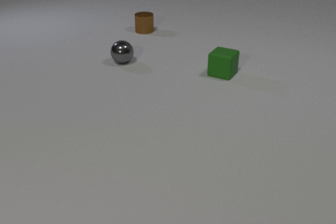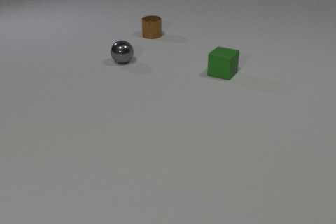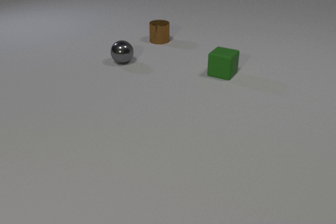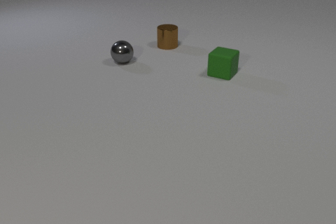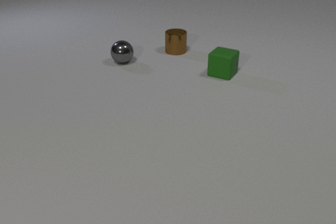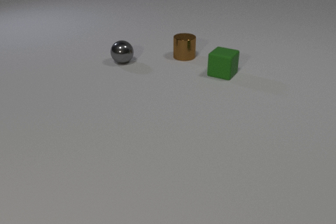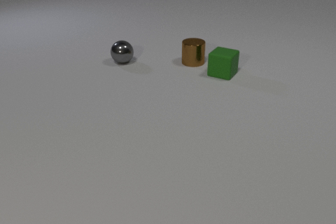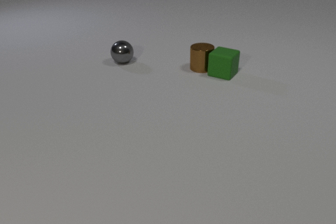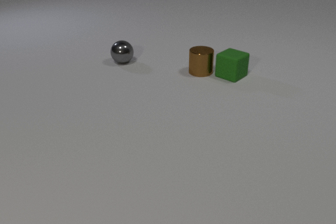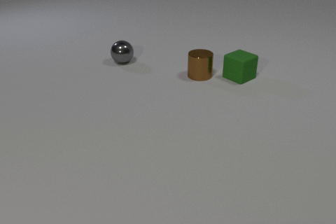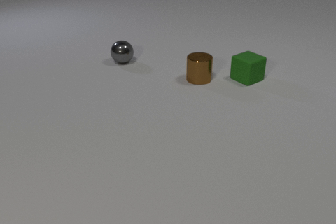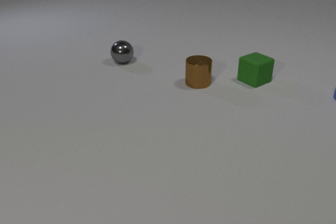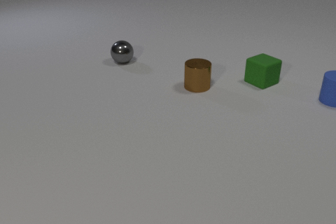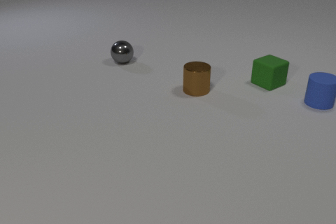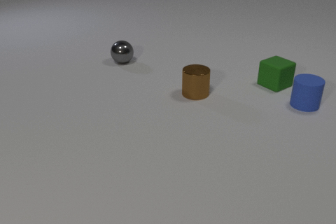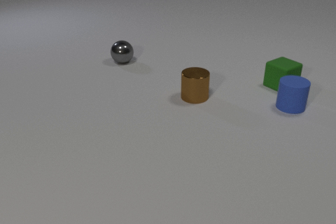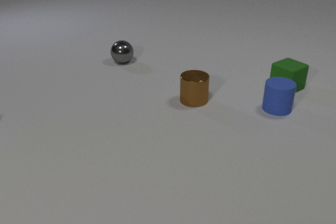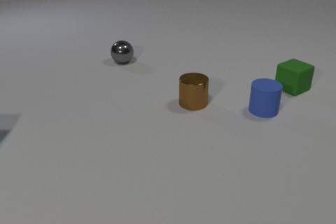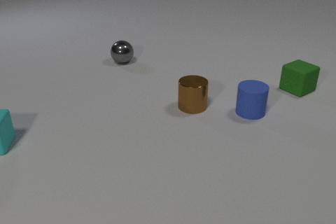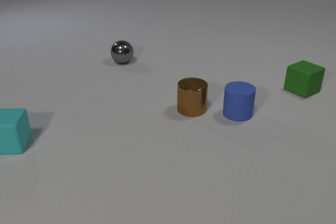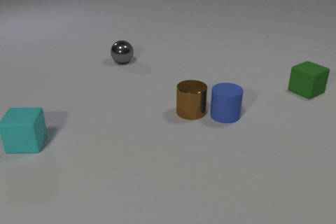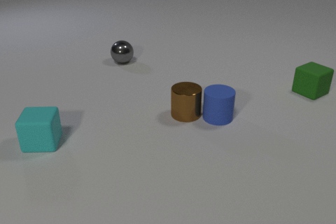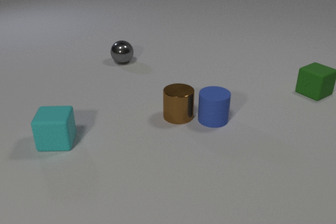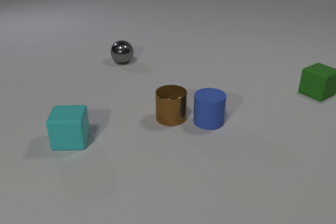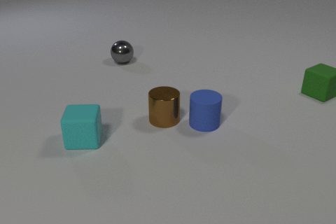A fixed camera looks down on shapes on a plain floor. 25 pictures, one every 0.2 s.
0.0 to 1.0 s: The brown metal cylinder slides toward the camera and to the right.
1.0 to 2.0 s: The brown metal cylinder slides toward the camera. The green rubber cube slides to the right, spins so that its near face slides to the left, clockwise seen from above. The brown metal cylinder and the green rubber cube collide.
2.0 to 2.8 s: The brown metal cylinder slides toward the camera. The green rubber cube slides to the right. The blue rubber cylinder comes in at the right edge, slides to the left and toward the camera.
2.8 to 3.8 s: The brown metal cylinder slides toward the camera. The green rubber cube slides to the right. The blue rubber cylinder slides to the left and toward the camera. The cyan rubber cube comes in at the left edge, slides to the right.
3.8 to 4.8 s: The brown metal cylinder slides to the left and toward the camera. The green rubber cube slides to the right. The blue rubber cylinder slides to the left and toward the camera. The cyan rubber cube slides to the right. The brown metal cylinder and the blue rubber cylinder collide.
How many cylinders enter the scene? 1.
How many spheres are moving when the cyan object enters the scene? 0.
What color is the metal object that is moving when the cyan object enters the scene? brown.
